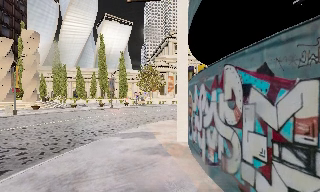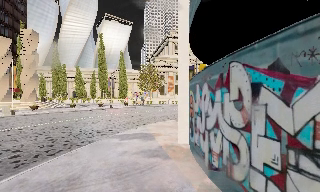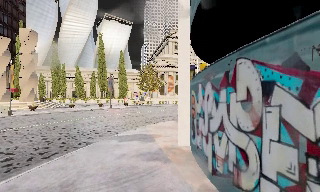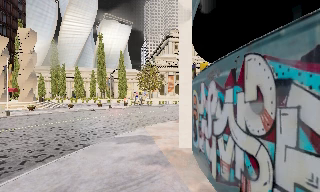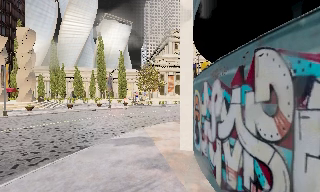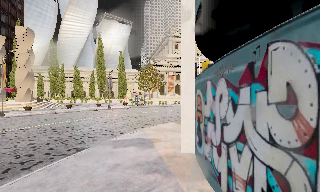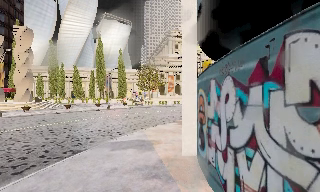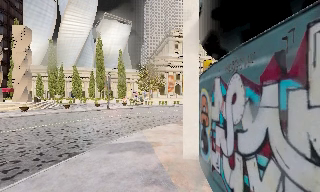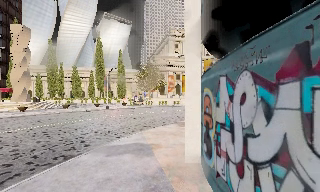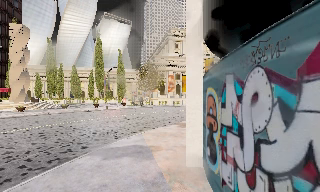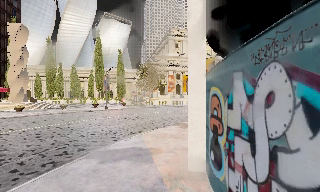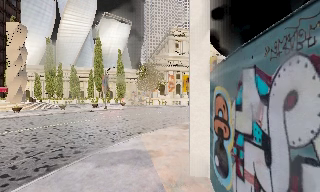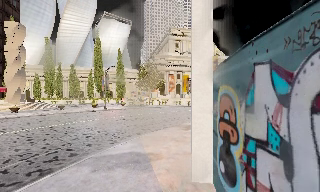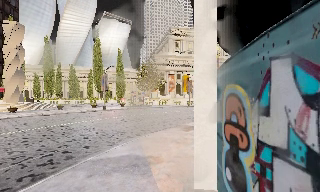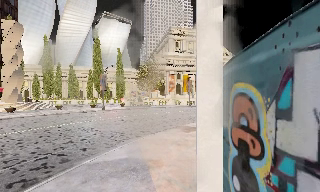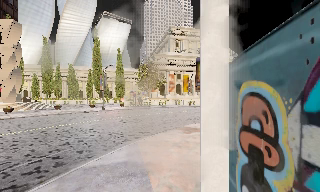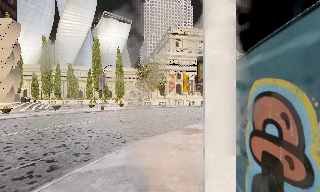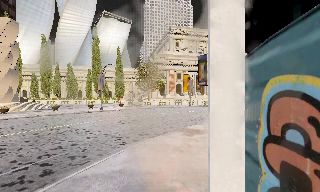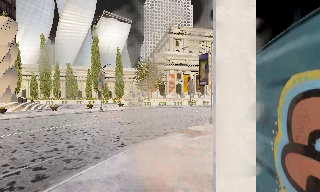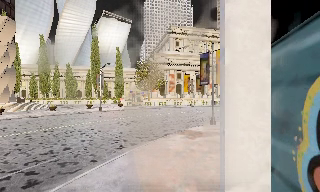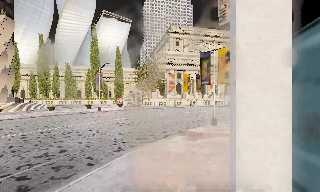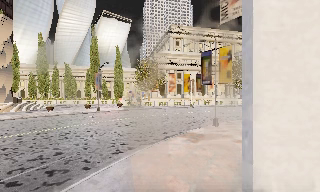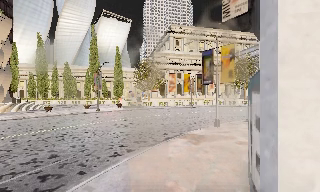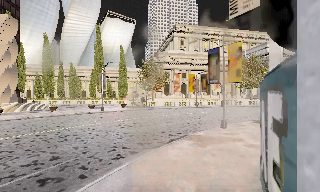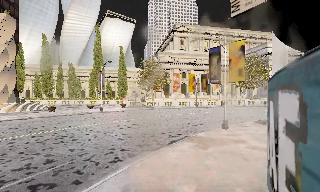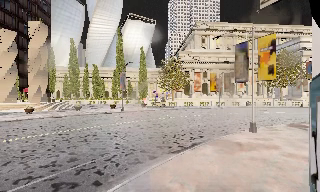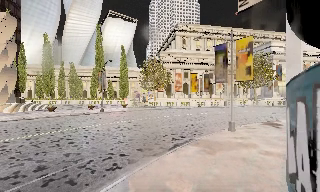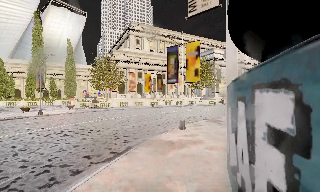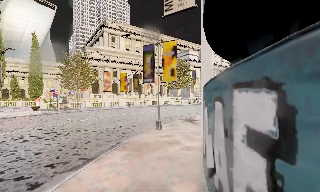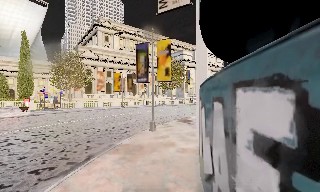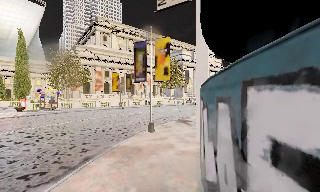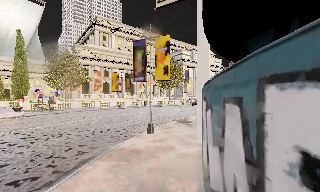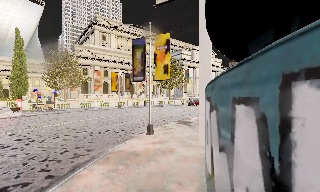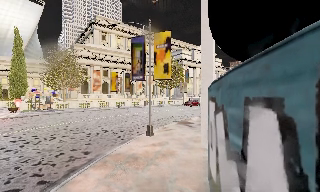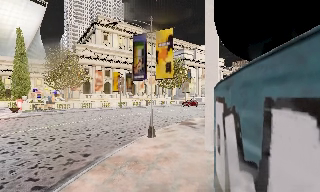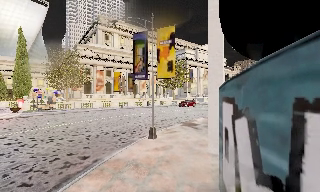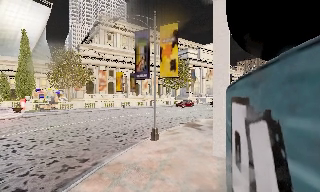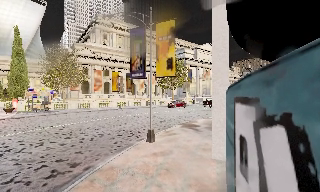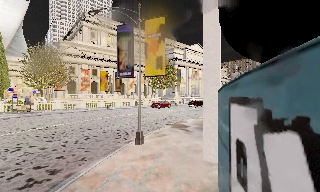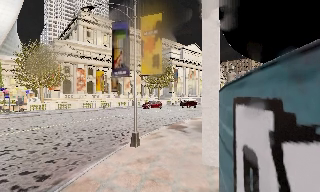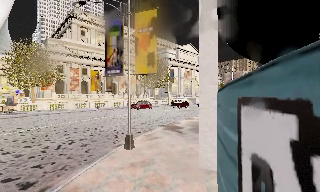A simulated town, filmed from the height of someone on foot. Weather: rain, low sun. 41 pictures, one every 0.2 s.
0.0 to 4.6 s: The camera travels forward, about 8 m, so what stands in front looms larger.
4.6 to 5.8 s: The camera swings to its right by about 25 degrees, and the scene slides to the left. It travels forward, about 2 m, so what stands in front looms larger.
5.8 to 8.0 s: The camera travels forward, about 4 m, so what stands in front looms larger.
The film runs forward here.
